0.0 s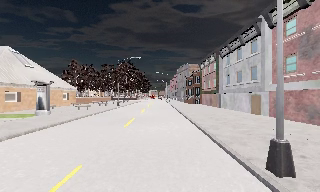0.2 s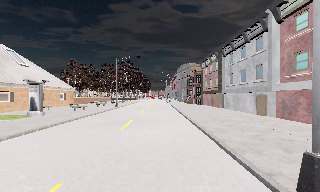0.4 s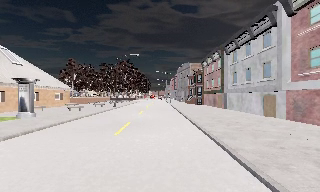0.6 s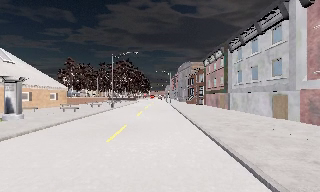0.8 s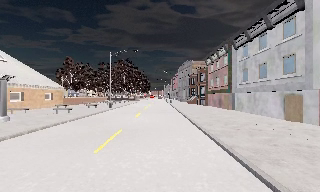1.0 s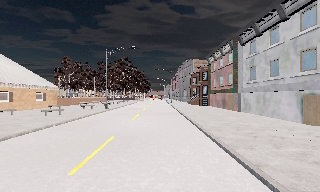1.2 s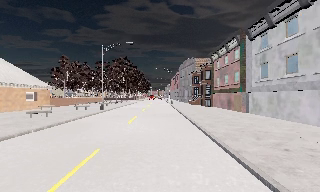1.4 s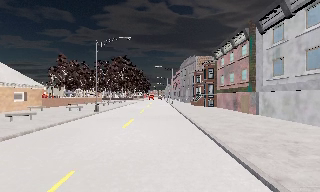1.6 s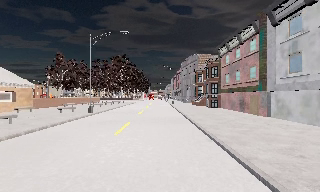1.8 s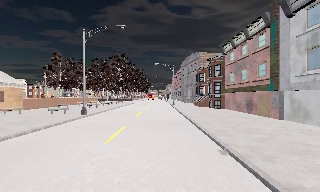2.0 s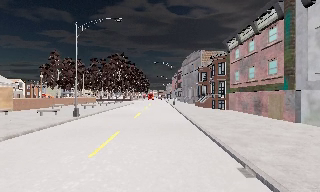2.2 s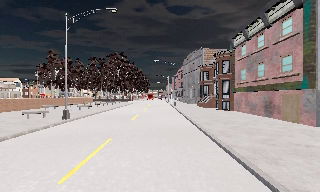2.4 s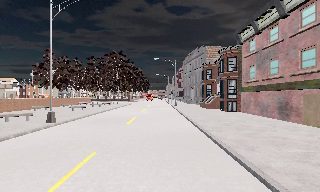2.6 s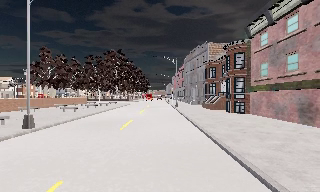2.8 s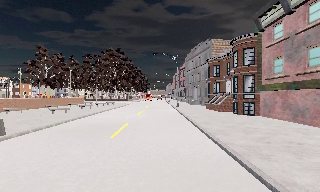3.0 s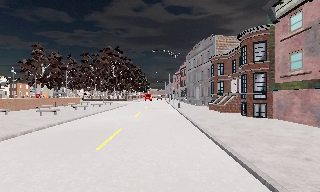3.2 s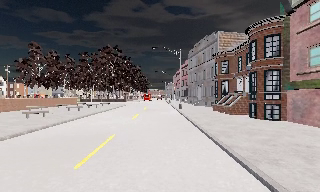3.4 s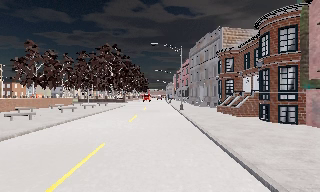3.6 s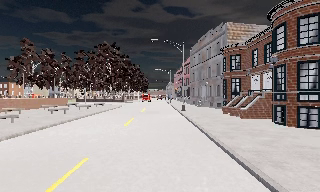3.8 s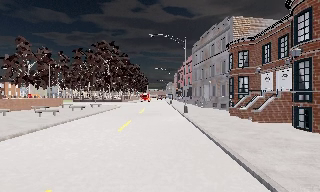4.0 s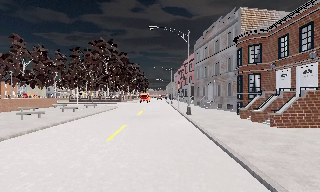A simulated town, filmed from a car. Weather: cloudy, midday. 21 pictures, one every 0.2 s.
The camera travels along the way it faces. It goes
forward.
0.0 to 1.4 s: The camera travels forward, about 9 m, so what stands in front looms larger. It gains speed.
1.4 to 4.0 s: The camera travels forward, about 19 m, so what stands in front looms larger.
The film runs forward here.
